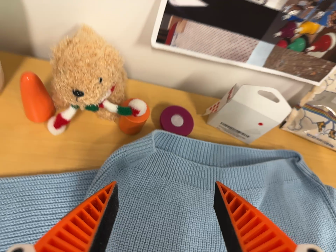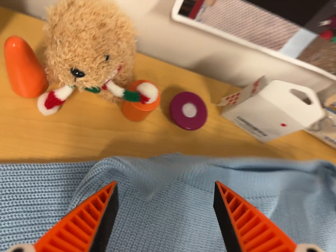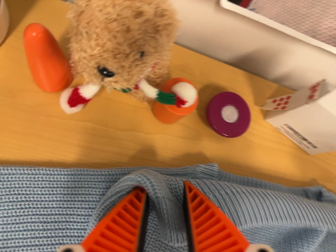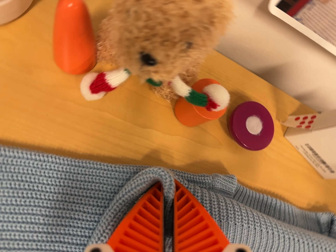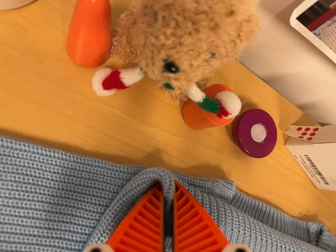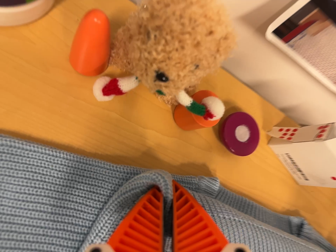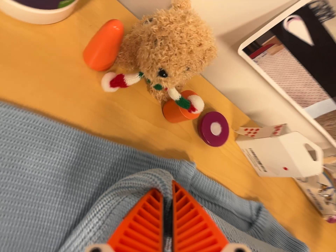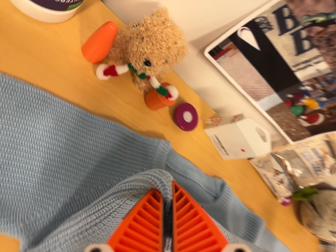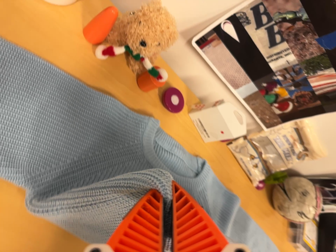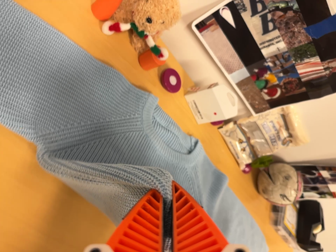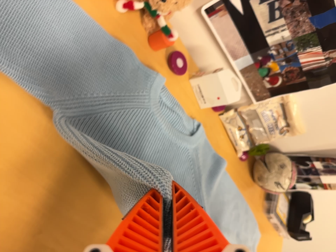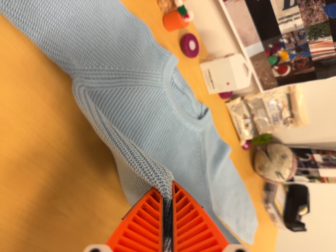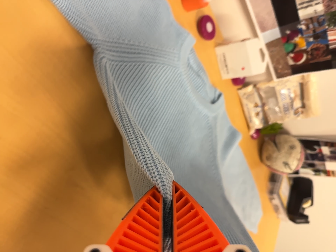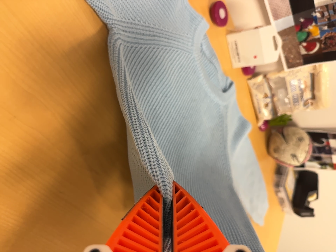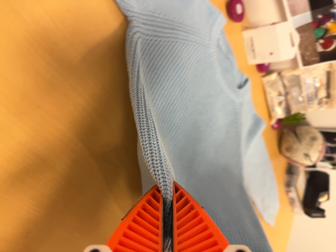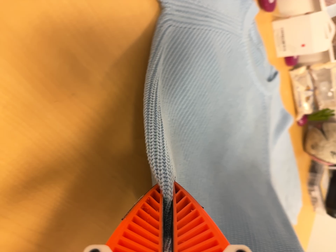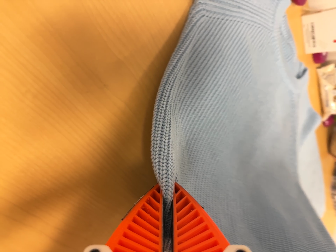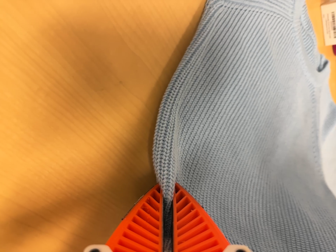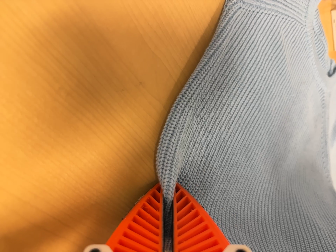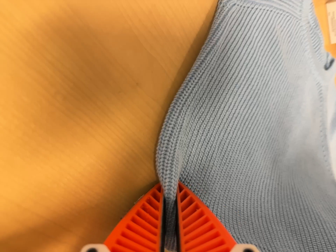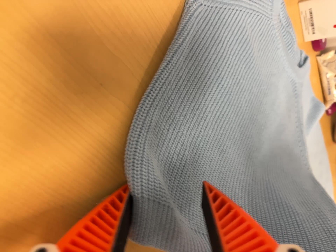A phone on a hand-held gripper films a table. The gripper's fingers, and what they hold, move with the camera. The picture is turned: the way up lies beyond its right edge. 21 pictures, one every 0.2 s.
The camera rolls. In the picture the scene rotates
clockwise.
0.0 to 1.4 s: The camera pans to its right by about 15 degrees. It travels to its left and backward, about 10 cm. It rolls about its line of sight by about 25 degrees, and the scene rotates clockwise.
1.4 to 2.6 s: The camera pans to its right by about 10 degrees. It travels toward the bottom of its view, to its left and backward, about 24 cm, so close, fixed things drift upward. It rolls about its line of sight by about 15 degrees, and the scene rotates clockwise.
2.6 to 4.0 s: The camera travels to its left and forward, about 9 cm, so close, fixed things drift to the right.
The film runs backward here.
